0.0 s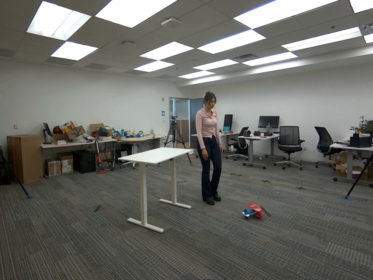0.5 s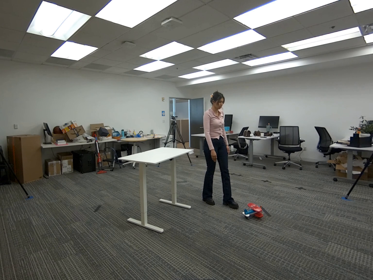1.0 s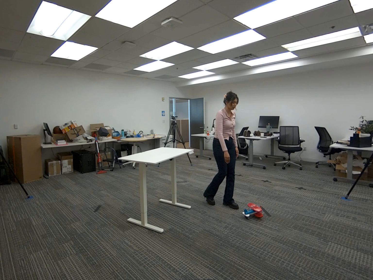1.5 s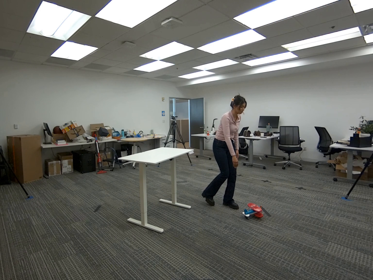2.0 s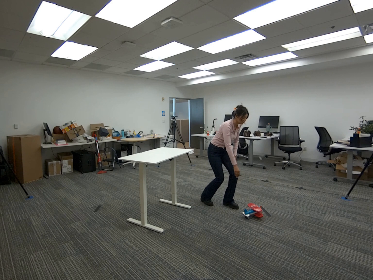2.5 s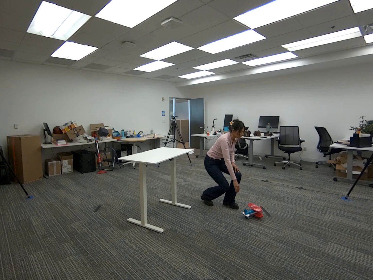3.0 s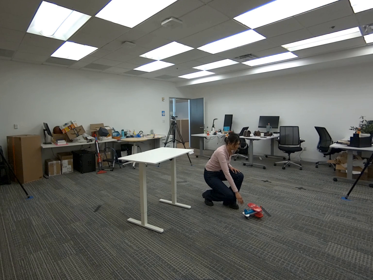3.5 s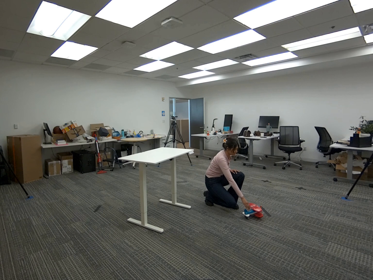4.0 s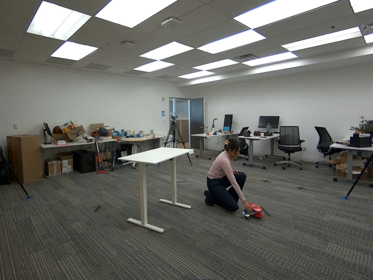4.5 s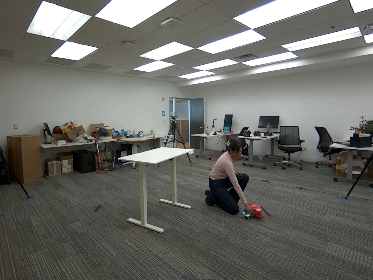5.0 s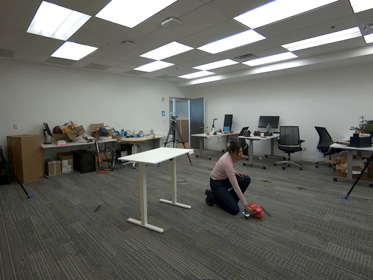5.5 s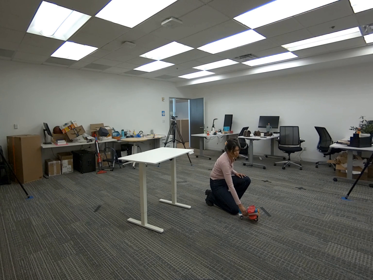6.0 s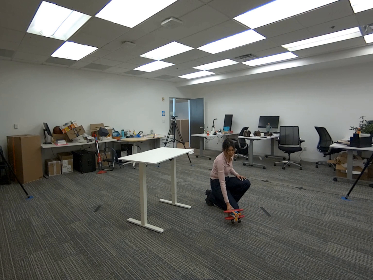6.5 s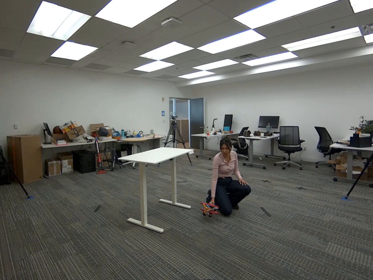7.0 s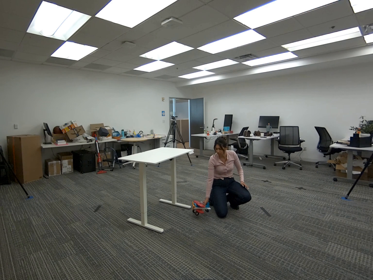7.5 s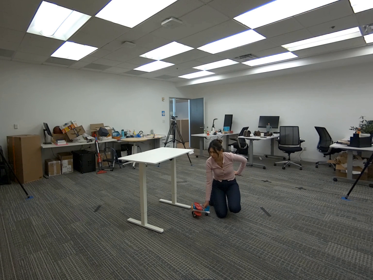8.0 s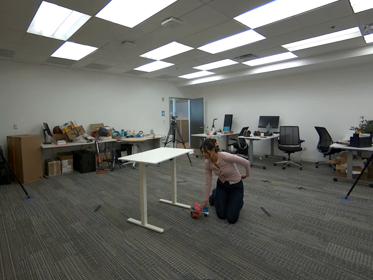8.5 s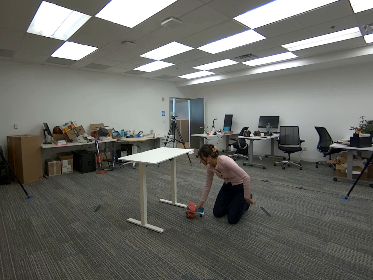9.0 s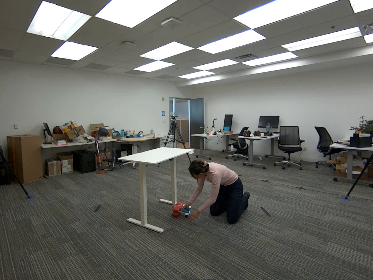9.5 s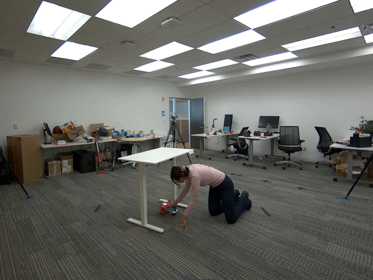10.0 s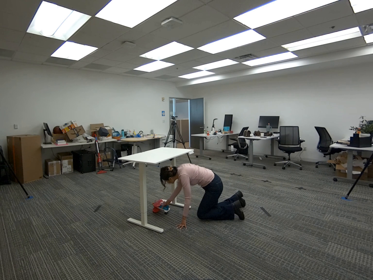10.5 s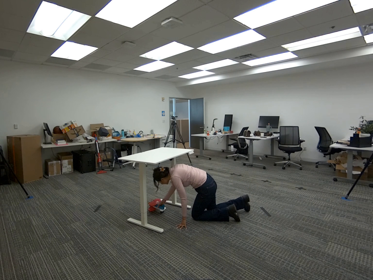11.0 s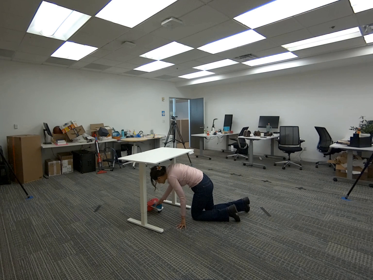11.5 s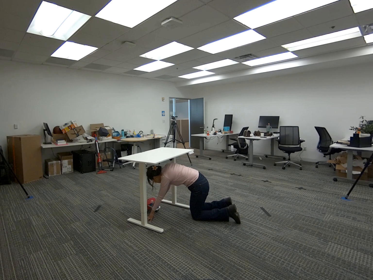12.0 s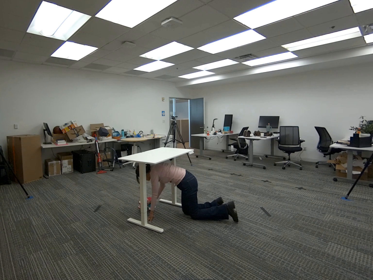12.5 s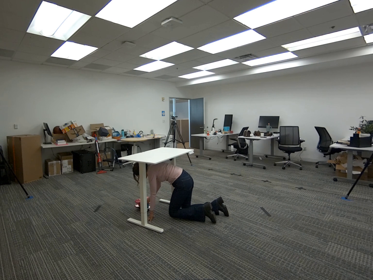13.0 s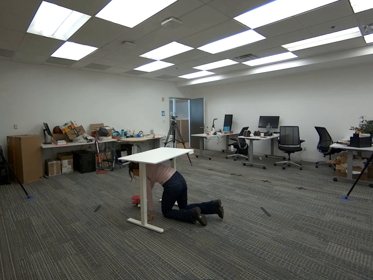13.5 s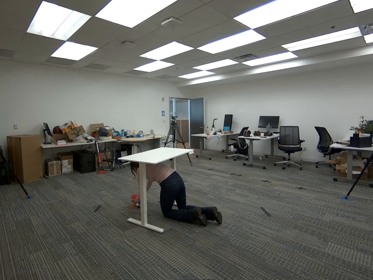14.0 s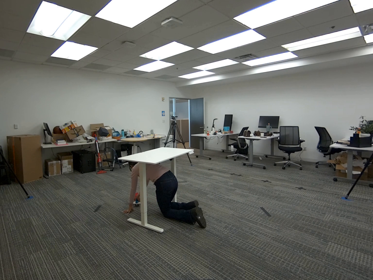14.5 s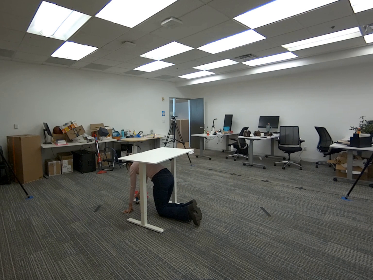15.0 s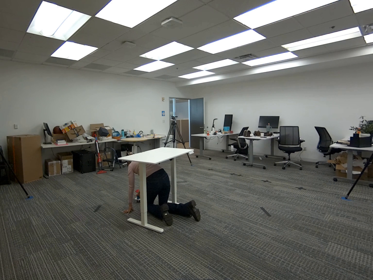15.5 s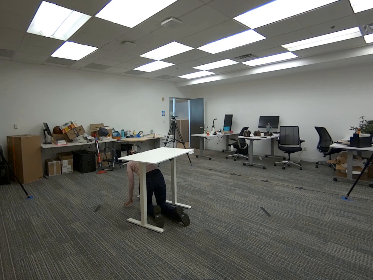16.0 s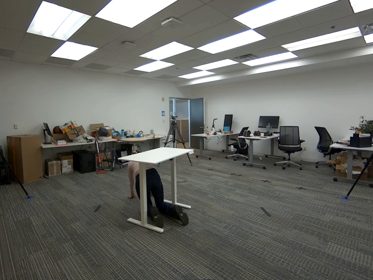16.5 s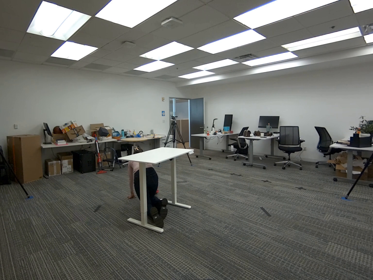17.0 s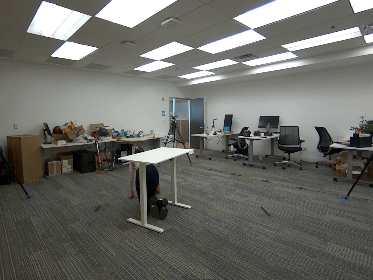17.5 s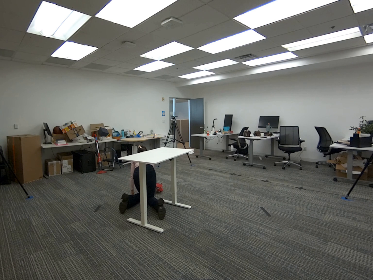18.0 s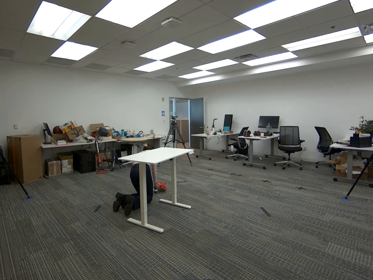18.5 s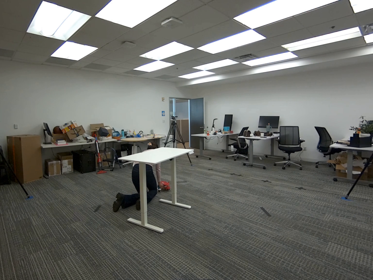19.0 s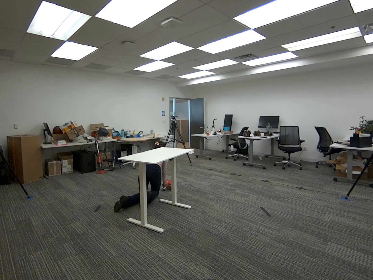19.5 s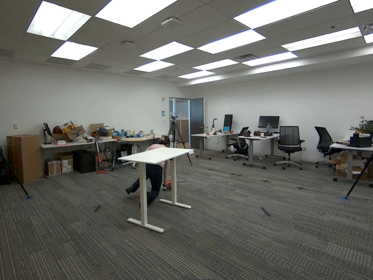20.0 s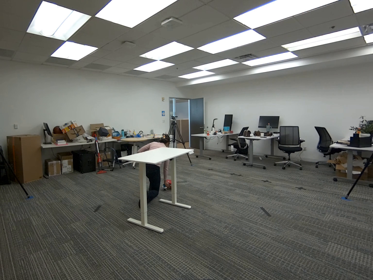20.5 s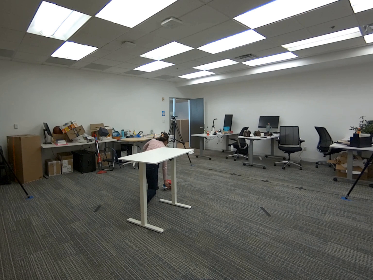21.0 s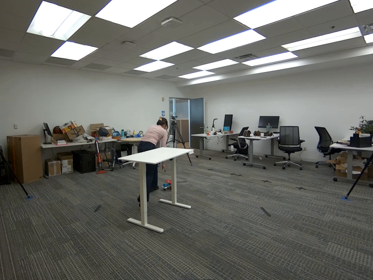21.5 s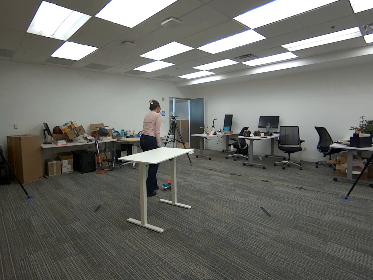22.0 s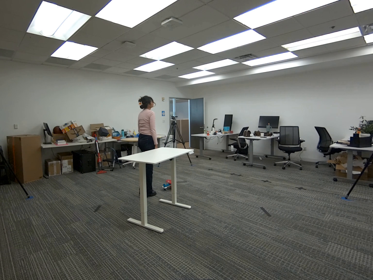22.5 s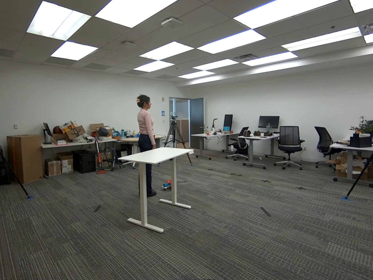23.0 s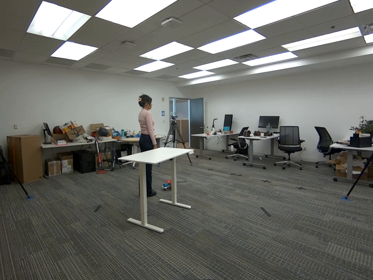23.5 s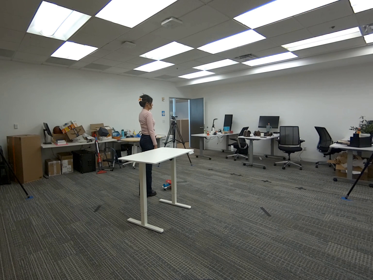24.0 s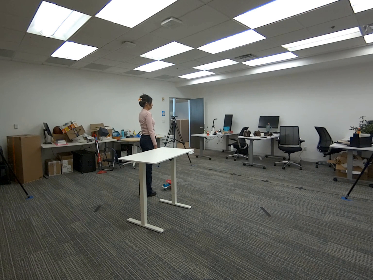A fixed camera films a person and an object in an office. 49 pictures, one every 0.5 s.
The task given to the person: Walk to the airplane on the ground, place your right hand on the plane, and roll it under the white desk.
